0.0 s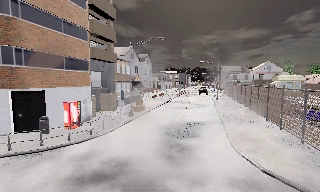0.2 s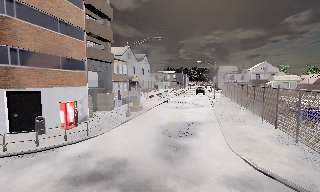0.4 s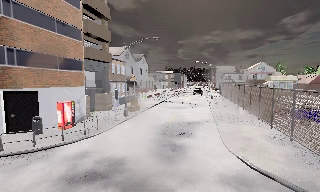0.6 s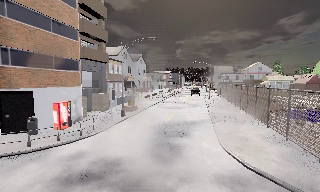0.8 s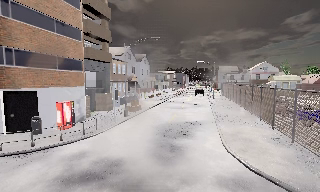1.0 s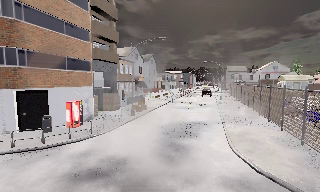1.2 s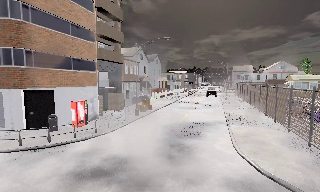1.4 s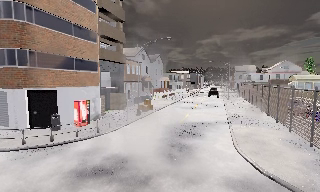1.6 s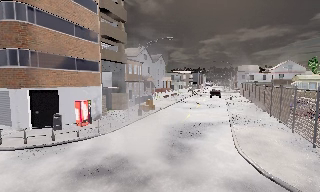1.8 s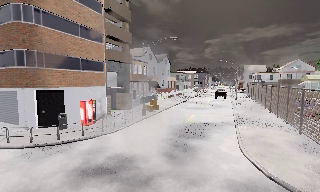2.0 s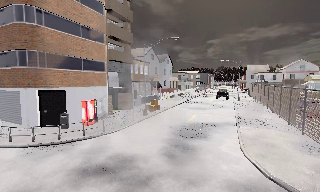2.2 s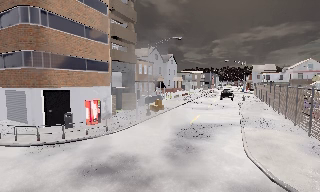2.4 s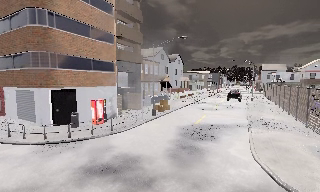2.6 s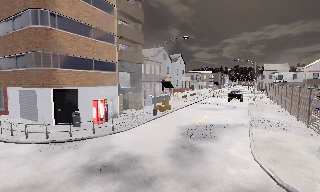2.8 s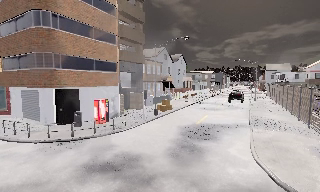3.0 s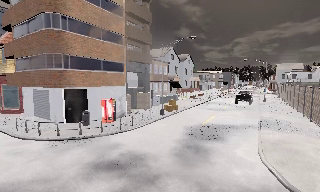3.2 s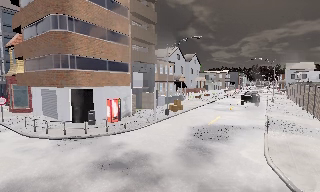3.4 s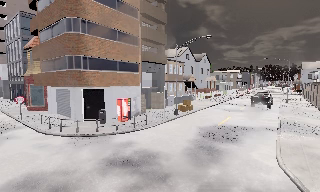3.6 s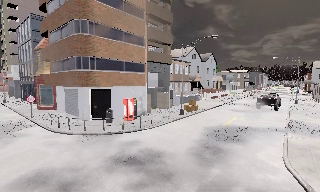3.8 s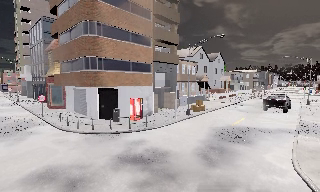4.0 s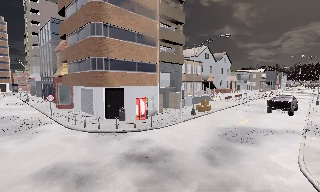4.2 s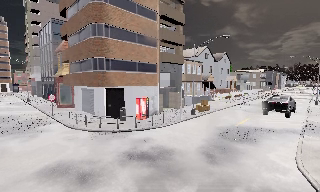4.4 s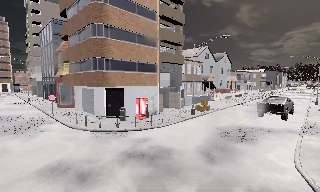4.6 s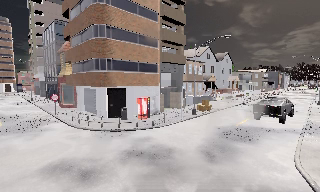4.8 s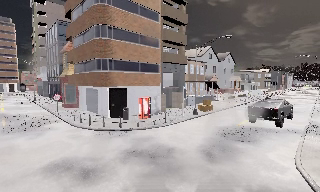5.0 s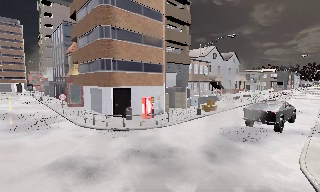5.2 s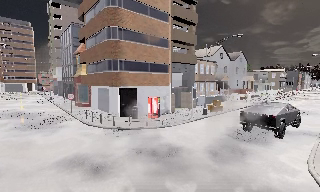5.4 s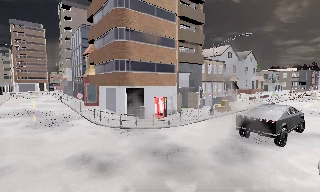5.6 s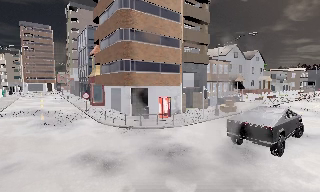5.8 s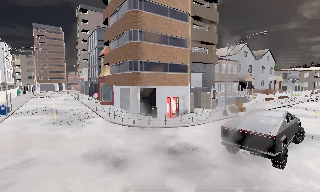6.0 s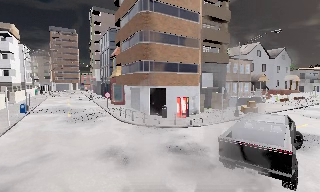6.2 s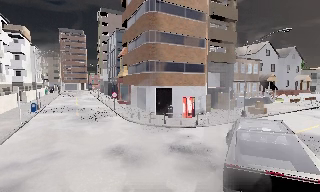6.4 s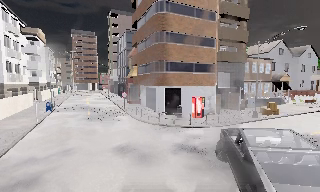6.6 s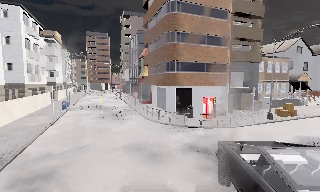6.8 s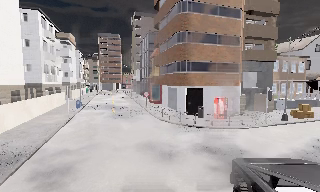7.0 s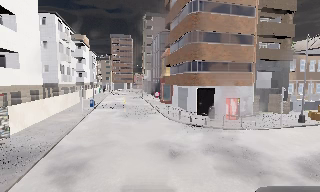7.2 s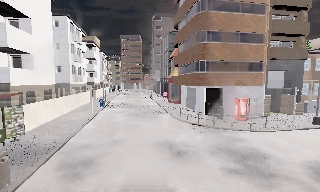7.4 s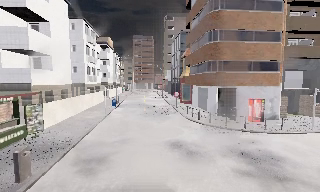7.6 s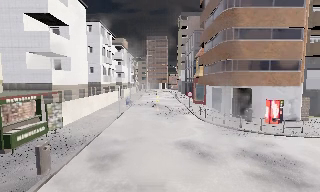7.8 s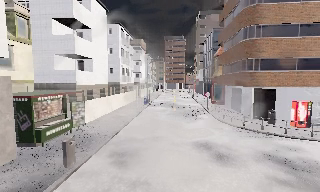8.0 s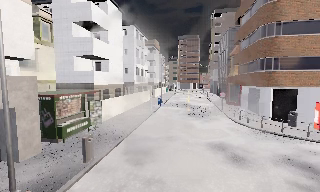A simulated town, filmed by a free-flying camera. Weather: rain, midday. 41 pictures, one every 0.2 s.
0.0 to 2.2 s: The camera travels to its right, about 1 m.
2.2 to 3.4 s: The scene slides to the right, as the camera pans about 10 degrees to its left. It travels to its right, about 0.5 m.
3.4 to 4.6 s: The camera travels backward, about 0.5 m, so what stands in front gets smaller.
4.6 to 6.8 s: The camera pans to its left, which is counterclockwise from overhead, by about 30 degrees. It travels backward, about 1 m, so what stands in front gets smaller.
6.8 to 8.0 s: The camera pans to its left, which is counterclockwise from overhead, by about 25 degrees. It travels backward, about 0.5 m, so what stands in front gets smaller.
The film runs backward here.
